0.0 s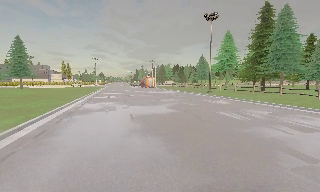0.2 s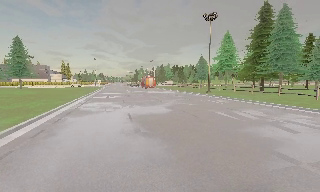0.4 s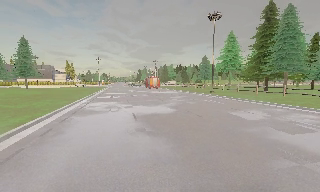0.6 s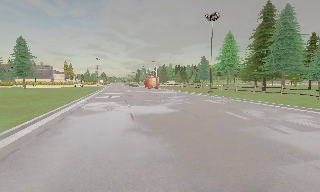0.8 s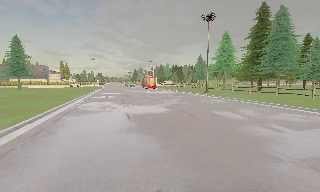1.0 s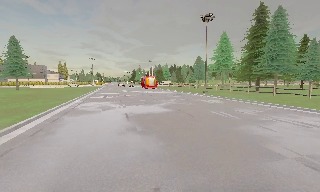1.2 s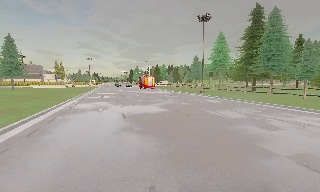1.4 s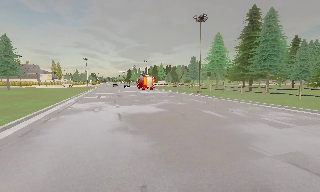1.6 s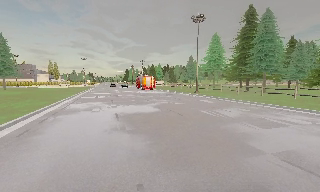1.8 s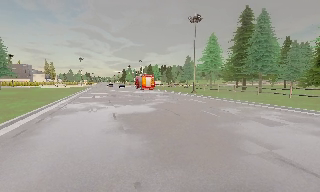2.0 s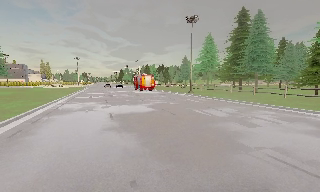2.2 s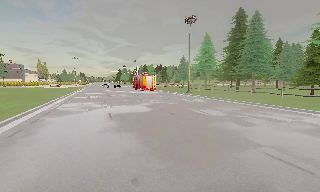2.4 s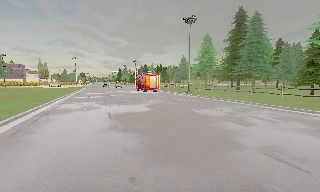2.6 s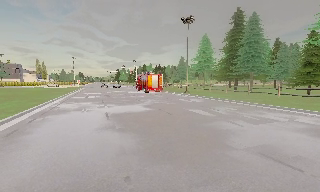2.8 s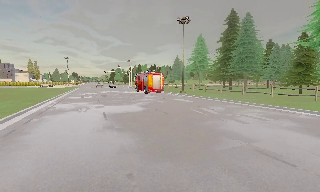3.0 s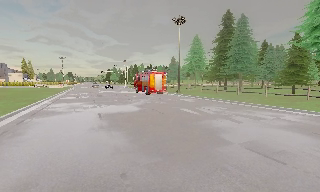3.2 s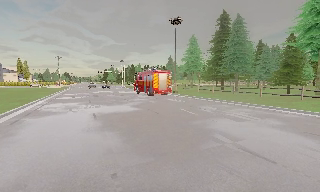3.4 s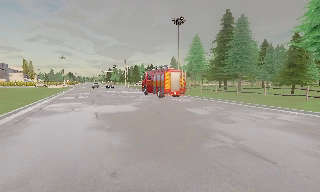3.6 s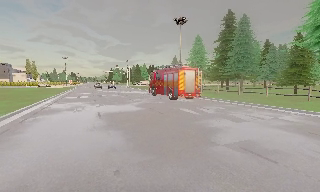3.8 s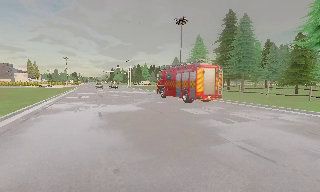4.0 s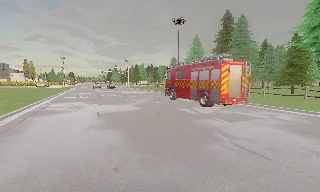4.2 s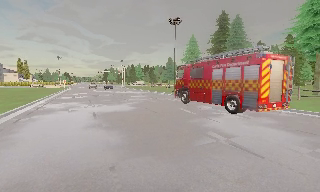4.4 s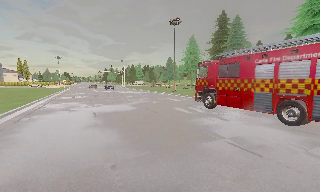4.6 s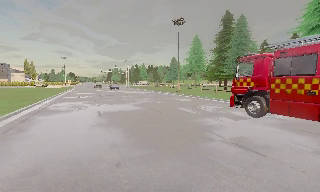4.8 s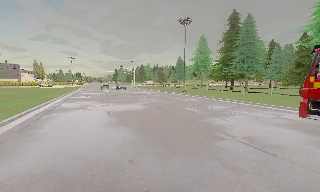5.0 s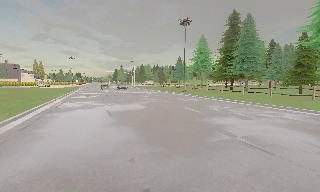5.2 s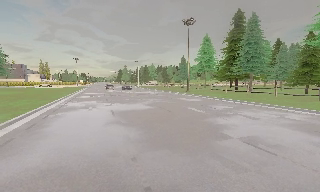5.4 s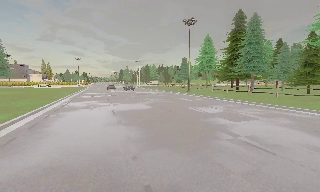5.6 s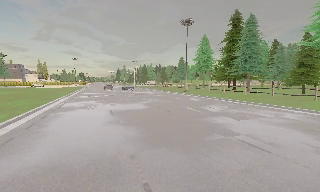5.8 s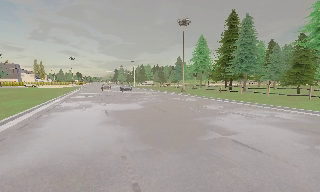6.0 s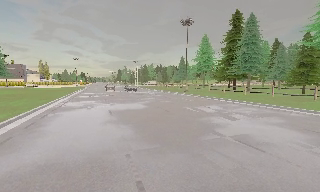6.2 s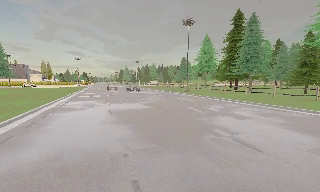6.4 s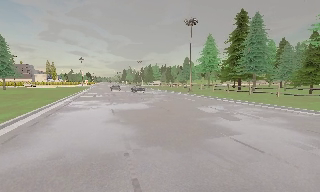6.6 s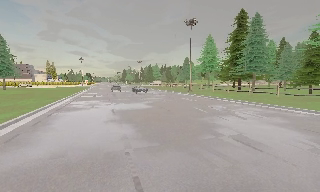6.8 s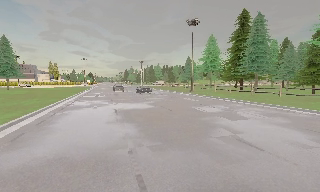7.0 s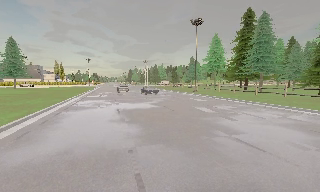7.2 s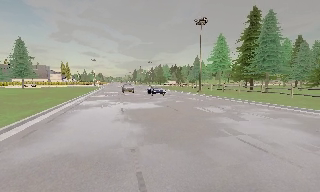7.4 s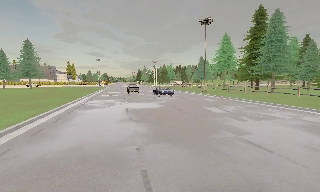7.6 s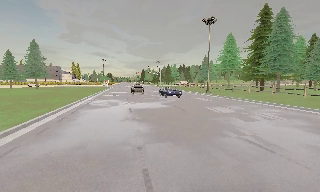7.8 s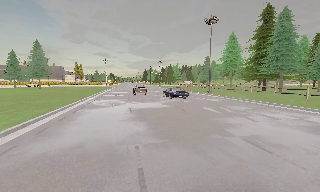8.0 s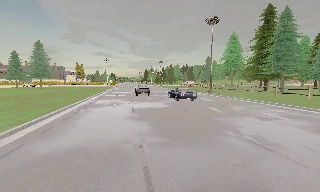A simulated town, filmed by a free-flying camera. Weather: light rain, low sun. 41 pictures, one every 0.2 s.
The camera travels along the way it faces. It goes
backward.
0.0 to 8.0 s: The camera travels backward and to its right, about 2.5 m, so what stands in front gets smaller.
The film runs backward here.
